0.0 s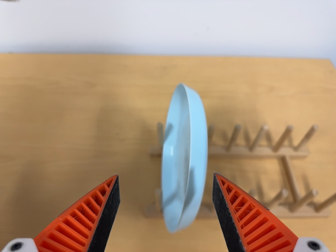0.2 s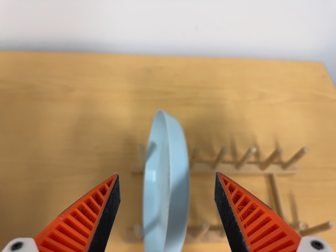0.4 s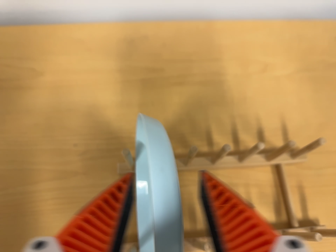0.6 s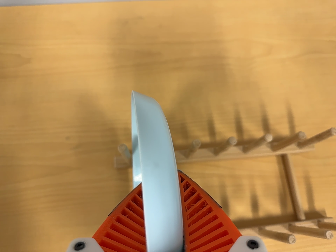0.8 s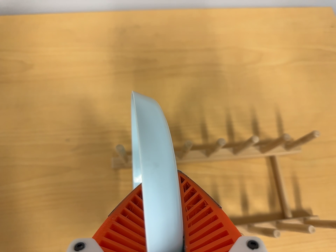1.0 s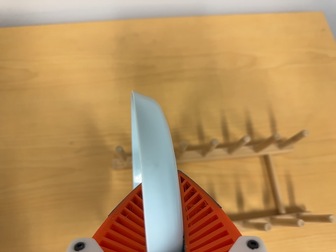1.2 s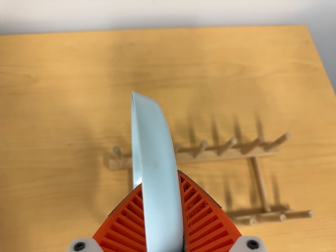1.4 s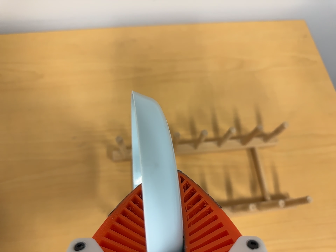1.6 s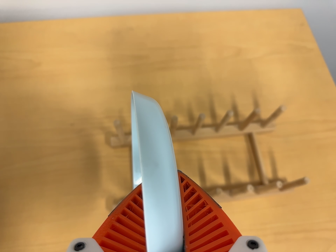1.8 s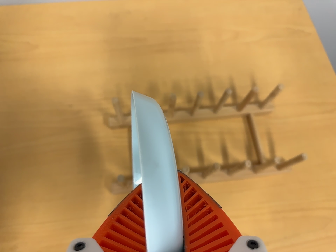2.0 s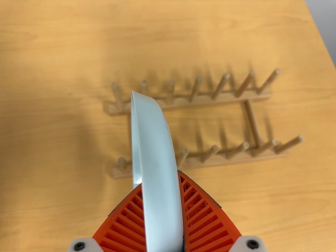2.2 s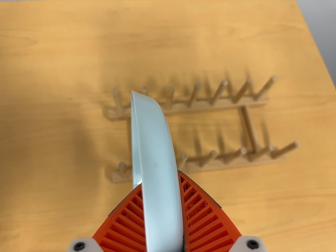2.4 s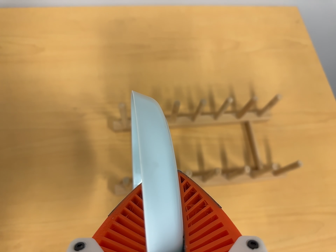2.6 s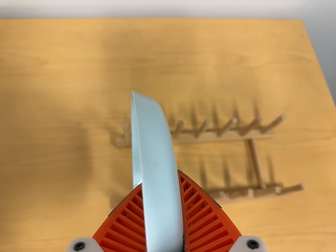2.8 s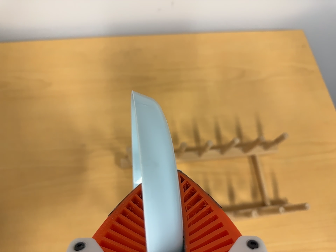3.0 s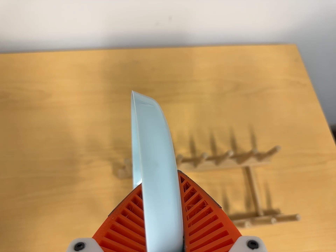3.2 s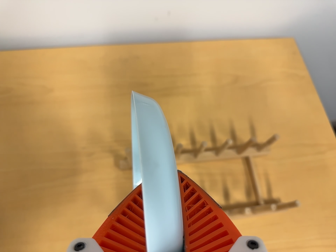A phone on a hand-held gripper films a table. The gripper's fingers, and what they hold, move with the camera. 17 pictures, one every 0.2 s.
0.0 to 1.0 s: The camera travels toward the top of its view and forward, about 16 cm. Its aim tips toward the bottom of its view by about 15 degrees.
1.0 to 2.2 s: The camera travels toward the bottom of its view and backward, about 10 cm, so close, fixed things drift upward.
2.2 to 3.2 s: The camera travels toward the top of its view, about 8 cm, so close, fixed things drift downward.
The film runs backward here.
